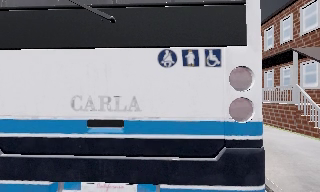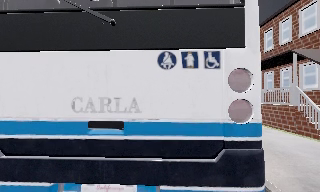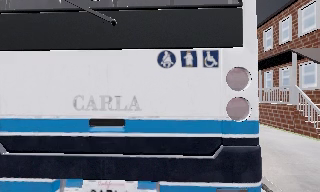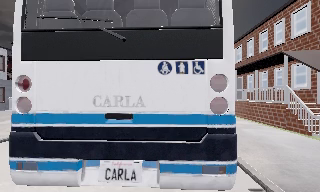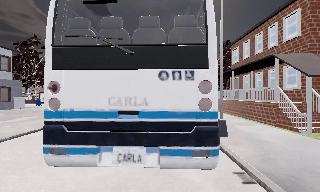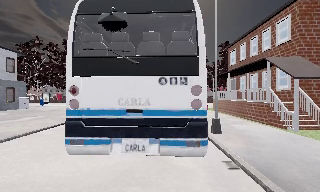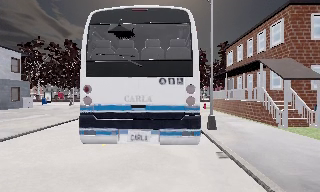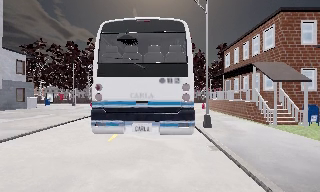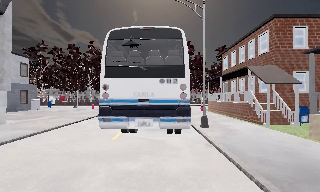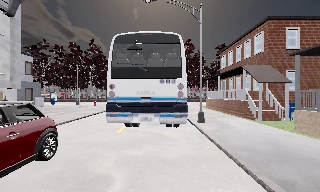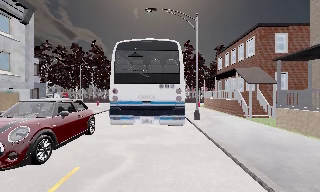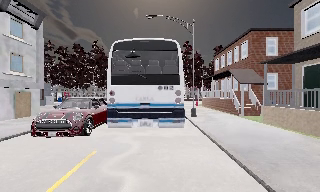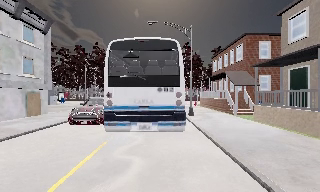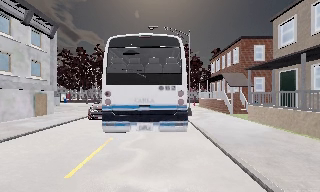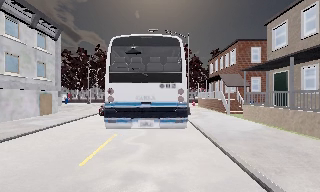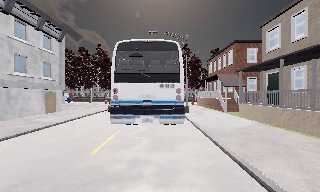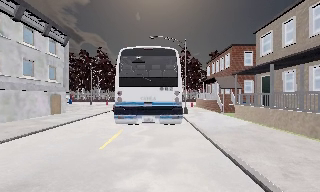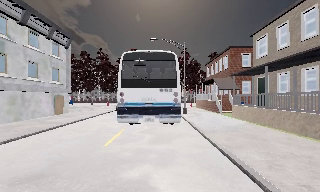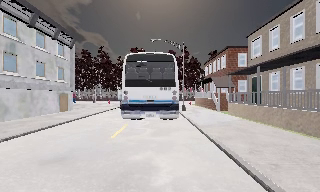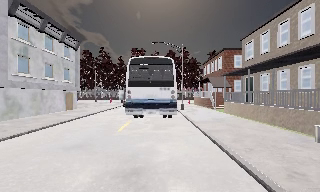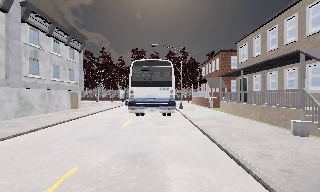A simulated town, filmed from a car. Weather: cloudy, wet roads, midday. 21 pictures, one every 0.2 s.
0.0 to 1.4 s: The camera travels backward, about 3 m, so what stands in front gets smaller. It gains speed.
1.4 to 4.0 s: The camera travels backward, about 11 m, so what stands in front gets smaller.
The film runs backward here.
